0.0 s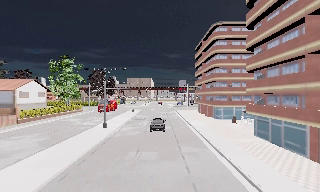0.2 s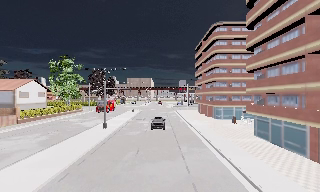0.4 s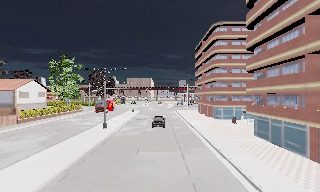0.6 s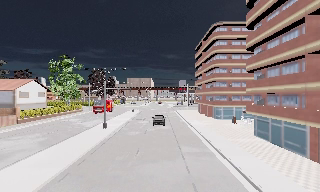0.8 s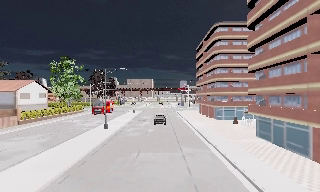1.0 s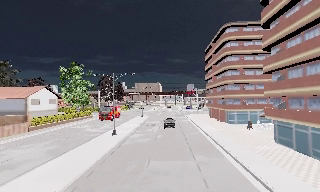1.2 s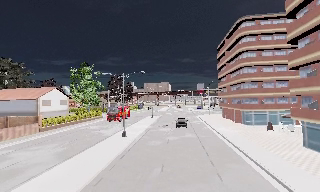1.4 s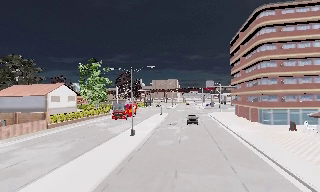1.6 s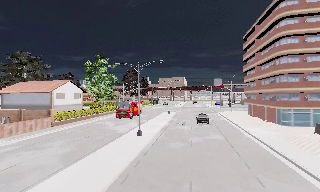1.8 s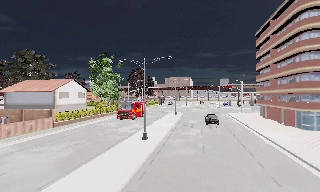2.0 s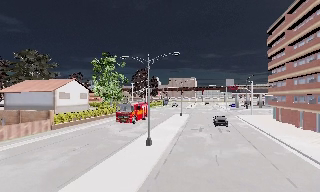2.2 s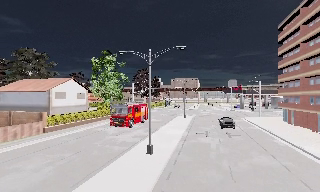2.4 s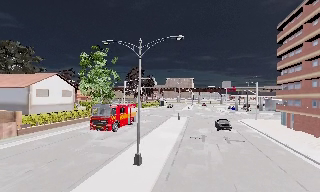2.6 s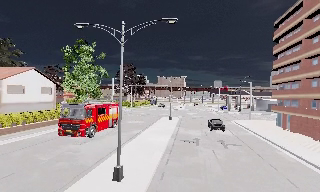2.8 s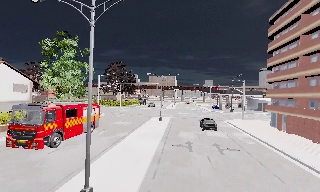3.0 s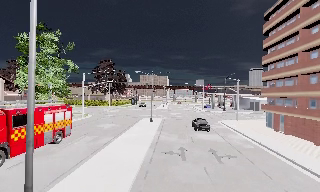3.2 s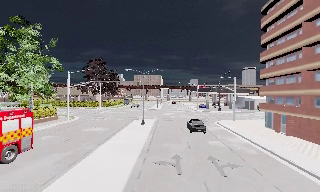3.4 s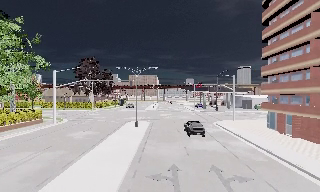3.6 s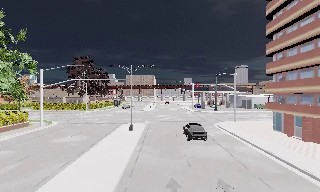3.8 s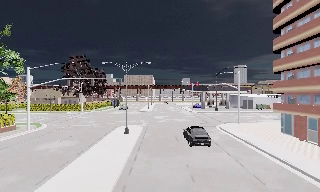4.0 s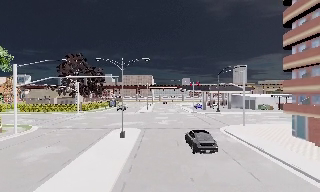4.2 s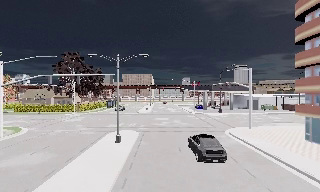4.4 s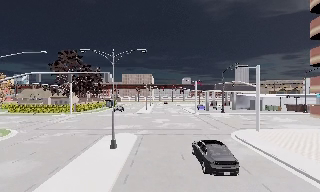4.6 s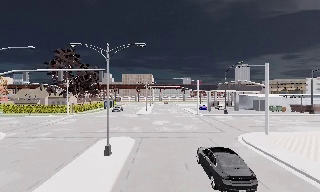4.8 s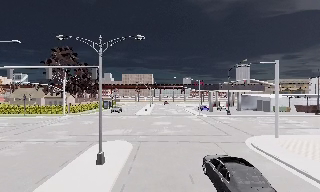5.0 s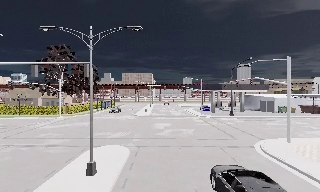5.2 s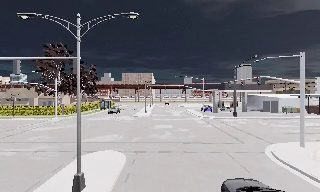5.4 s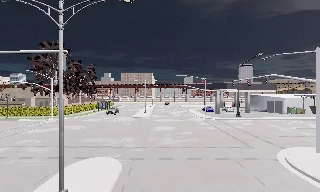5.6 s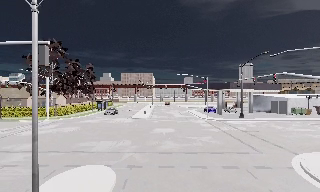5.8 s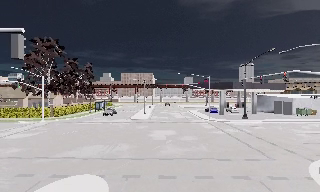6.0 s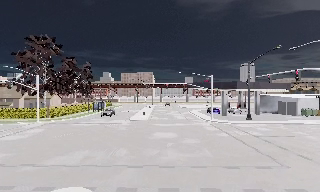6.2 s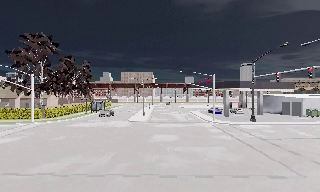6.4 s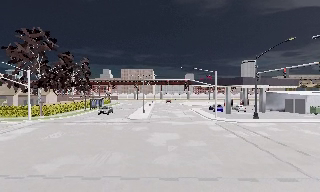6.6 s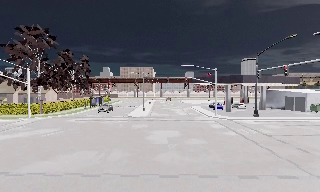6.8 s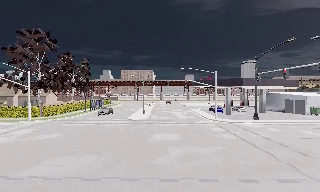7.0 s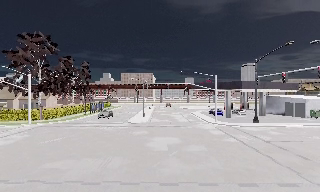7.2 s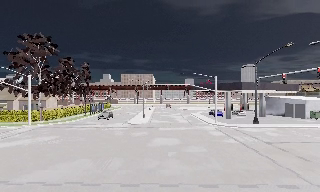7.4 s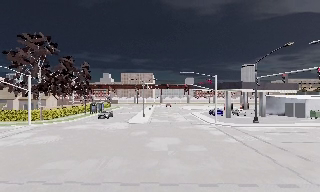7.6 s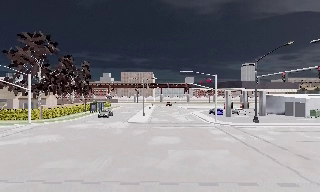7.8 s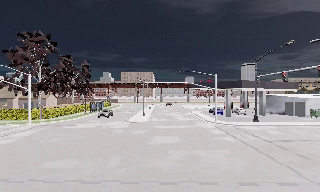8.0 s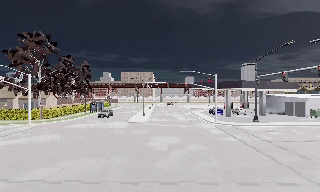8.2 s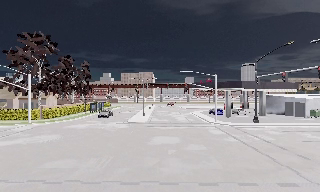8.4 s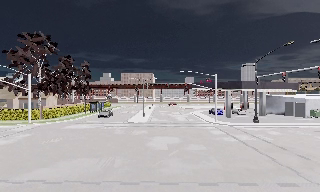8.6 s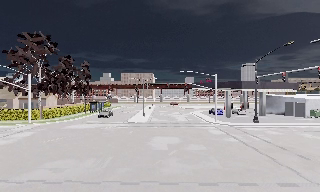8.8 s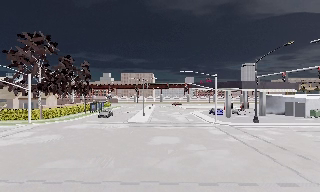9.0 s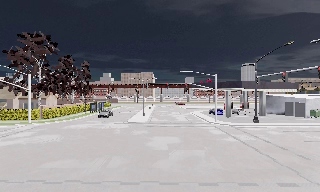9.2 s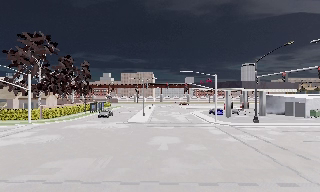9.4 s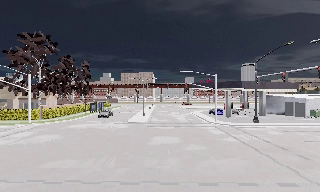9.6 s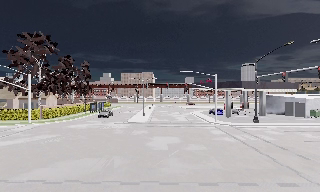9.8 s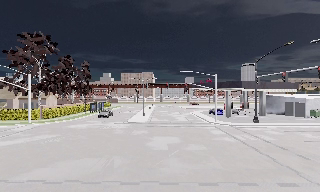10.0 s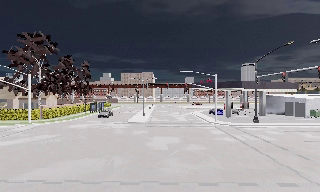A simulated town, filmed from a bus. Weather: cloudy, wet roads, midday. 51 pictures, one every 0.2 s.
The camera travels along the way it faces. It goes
forward.
0.0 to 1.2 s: The camera travels forward, about 2 m, so what stands in front looms larger. It gains speed.
1.2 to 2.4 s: The camera travels forward, about 10 m, so what stands in front looms larger.
2.4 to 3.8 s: The camera pans to its right, which is clockwise from overhead, by about 15 degrees. It travels forward, about 14 m, so what stands in front looms larger.
3.8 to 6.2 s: The camera travels forward, about 17 m, so what stands in front looms larger.
6.2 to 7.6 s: The camera travels forward, about 0.5 m, so what stands in front looms larger. It loses speed.
7.6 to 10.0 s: The camera keeps its place and its aim.
The film runs forward here.
